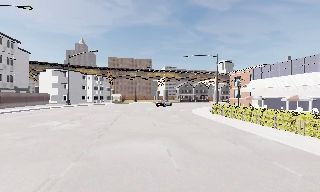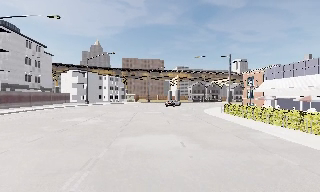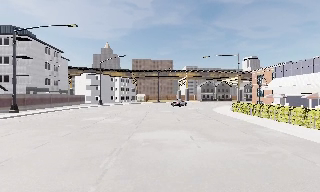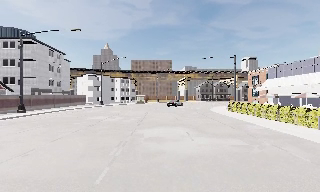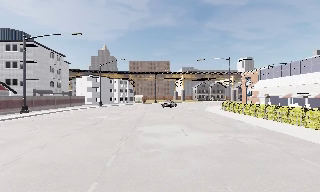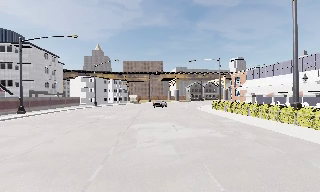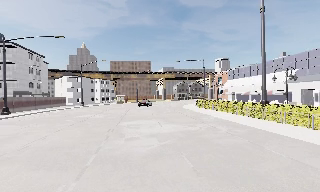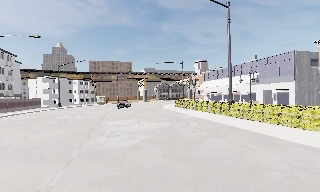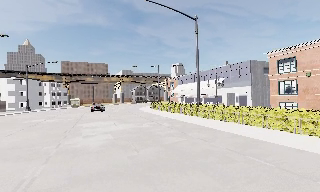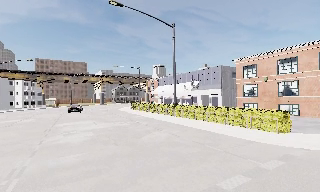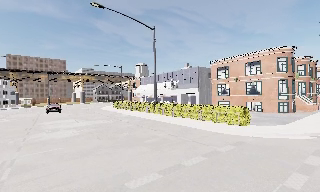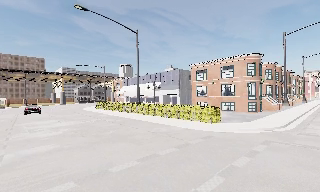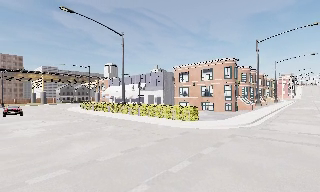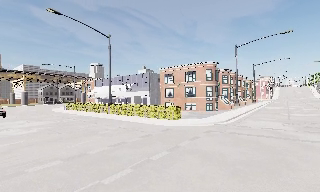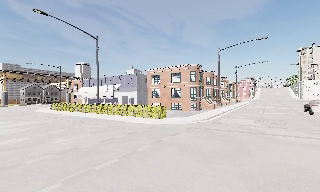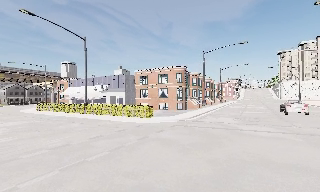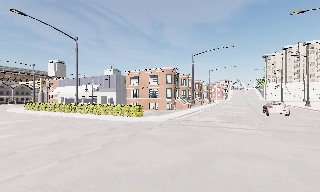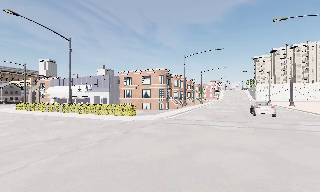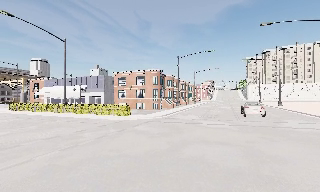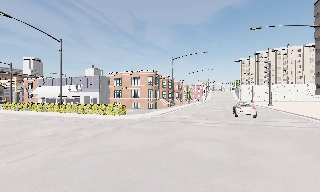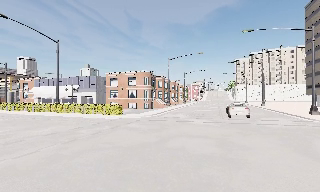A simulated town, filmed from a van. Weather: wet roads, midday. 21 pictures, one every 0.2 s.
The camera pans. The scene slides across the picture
to the left.
The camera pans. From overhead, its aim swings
clockwise.
0.0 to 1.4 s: The camera travels backward, about 8 m, so what stands in front gets smaller.
1.4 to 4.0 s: The camera pans to its right, which is clockwise from overhead, by about 55 degrees. It travels backward, about 12 m. It loses speed.
The film runs backward here.
